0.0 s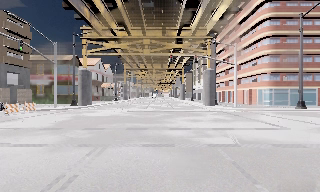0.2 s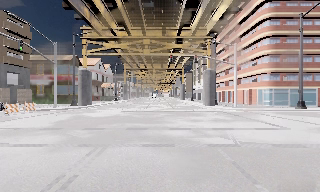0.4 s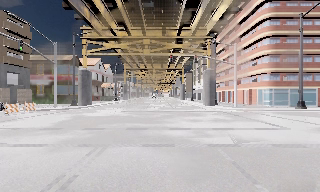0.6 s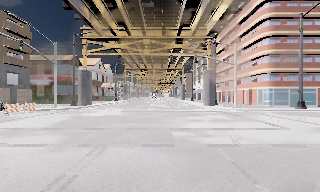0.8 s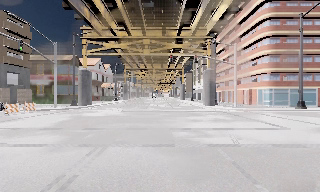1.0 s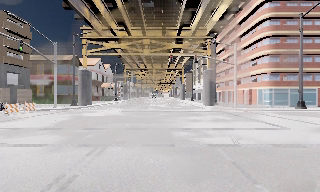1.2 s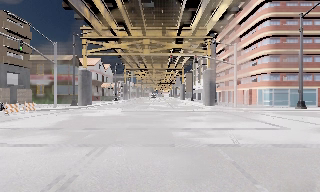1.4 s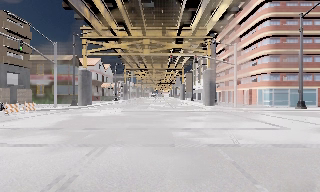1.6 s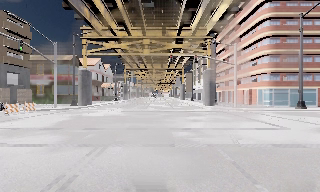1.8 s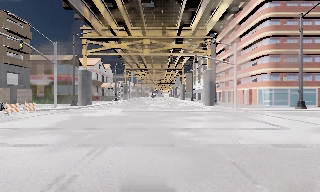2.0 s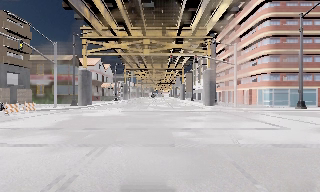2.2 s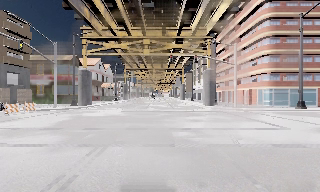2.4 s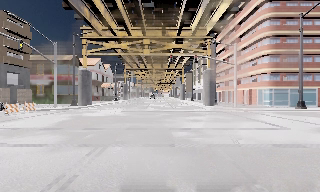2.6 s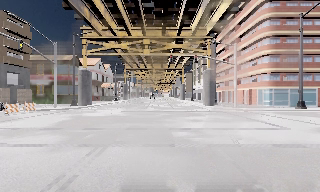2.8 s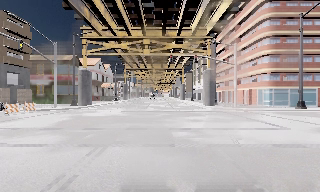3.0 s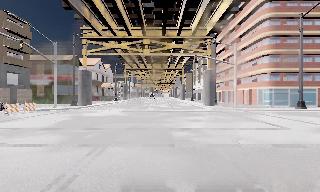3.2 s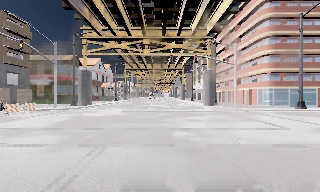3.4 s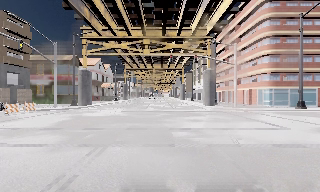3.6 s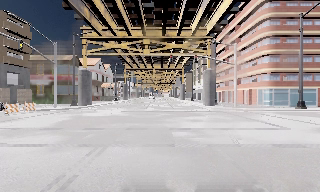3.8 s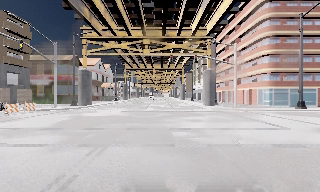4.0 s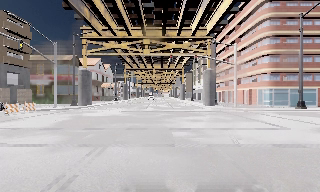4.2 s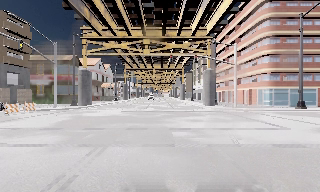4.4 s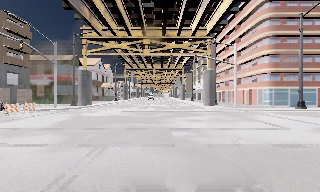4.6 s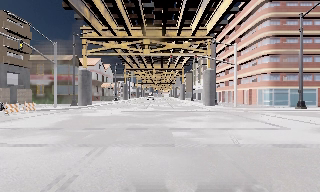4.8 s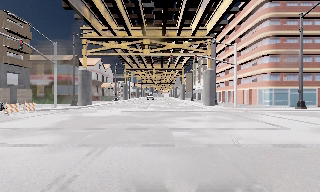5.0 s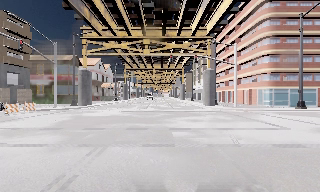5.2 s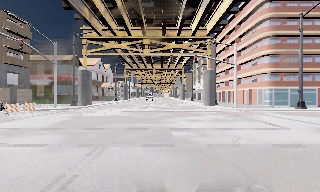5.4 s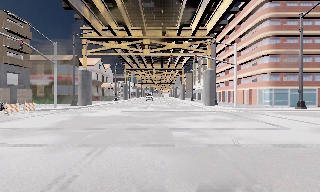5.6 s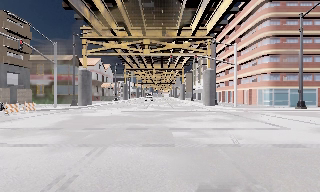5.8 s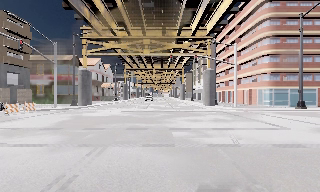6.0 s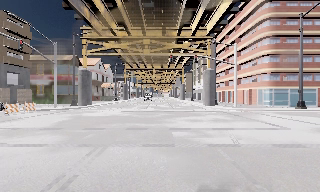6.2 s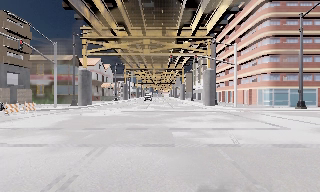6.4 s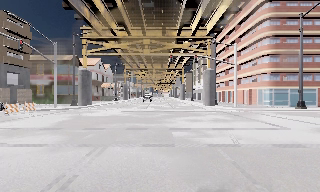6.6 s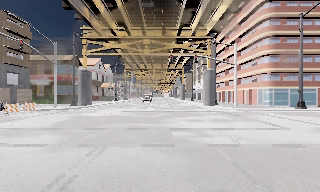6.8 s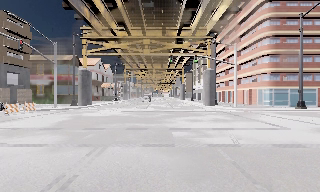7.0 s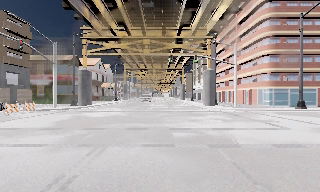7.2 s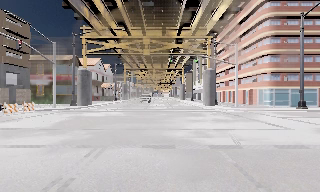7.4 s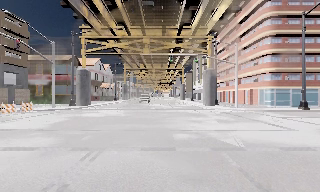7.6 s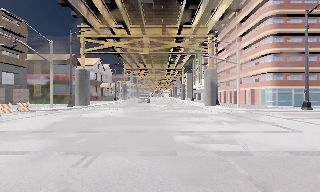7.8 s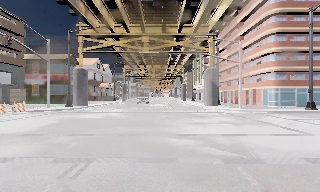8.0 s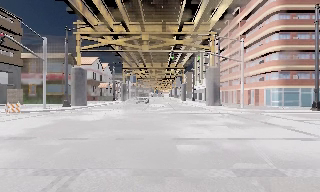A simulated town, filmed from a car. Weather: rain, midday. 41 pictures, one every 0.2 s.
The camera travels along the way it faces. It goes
forward.
0.0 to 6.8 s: The camera keeps its place and its aim.
6.8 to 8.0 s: The camera travels forward, about 1.5 m, so what stands in front looms larger. It gains speed.
The film runs forward here.
